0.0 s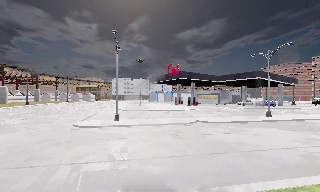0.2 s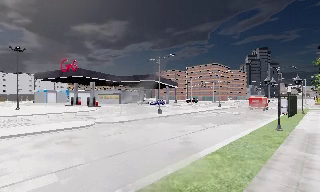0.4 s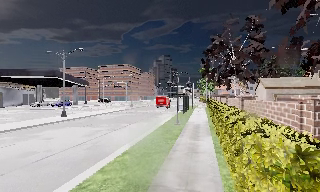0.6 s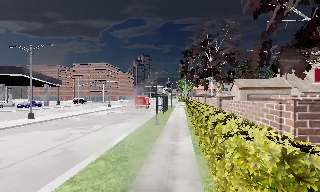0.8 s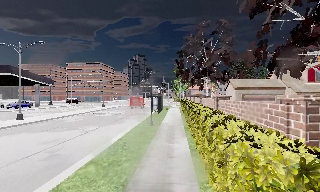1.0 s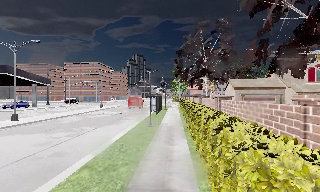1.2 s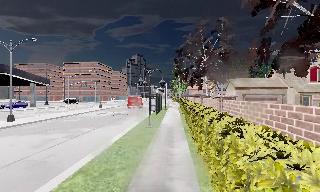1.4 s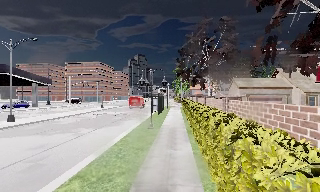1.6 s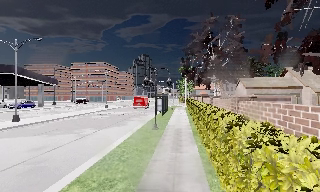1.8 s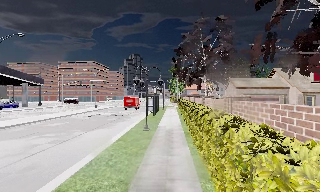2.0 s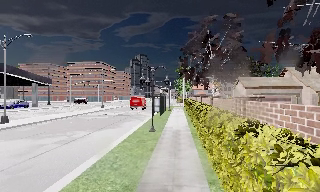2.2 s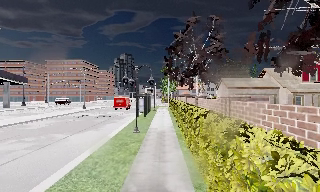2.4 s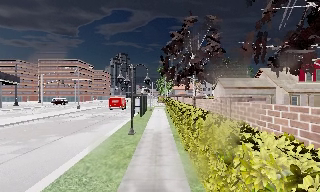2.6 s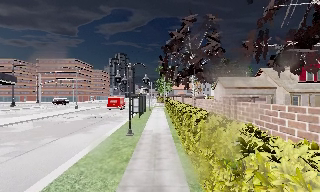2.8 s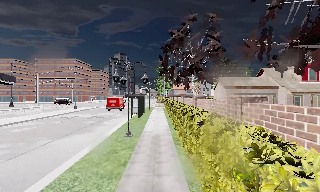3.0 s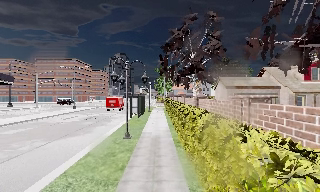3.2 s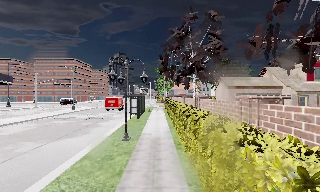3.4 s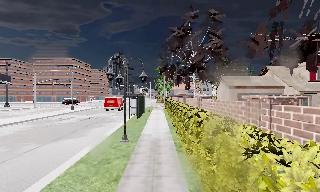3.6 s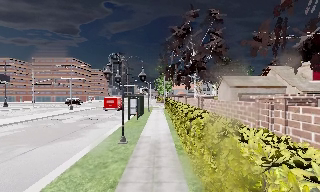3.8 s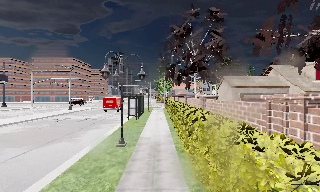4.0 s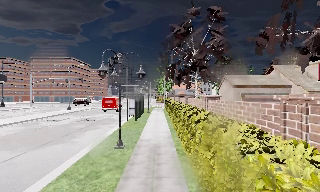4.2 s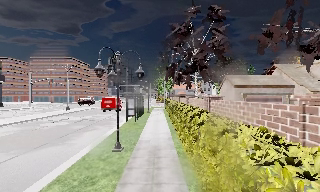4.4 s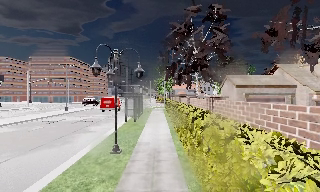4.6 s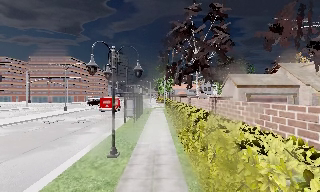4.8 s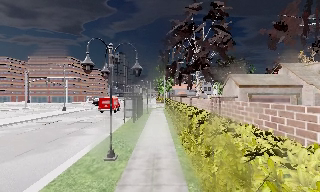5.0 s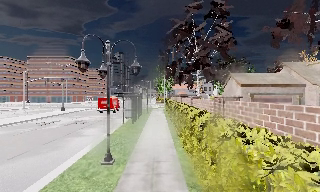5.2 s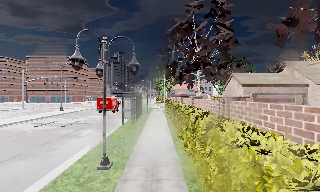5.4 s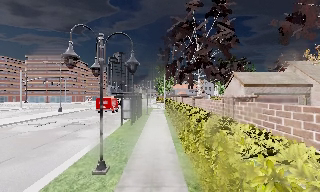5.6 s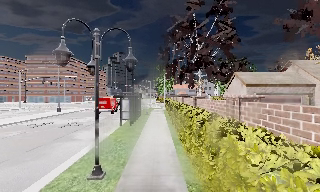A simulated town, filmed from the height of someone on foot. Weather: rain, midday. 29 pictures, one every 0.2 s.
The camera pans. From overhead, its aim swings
clockwise.
The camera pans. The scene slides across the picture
to the left.
0.0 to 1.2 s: The camera pans to its right, which is clockwise from overhead, by about 75 degrees. It travels forward, about 2 m.
1.2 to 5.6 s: The camera travels forward, about 8 m, so what stands in front looms larger.
The film runs forward here.
